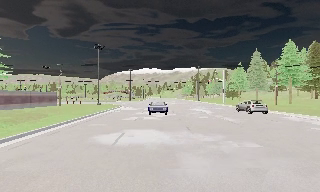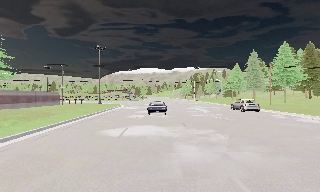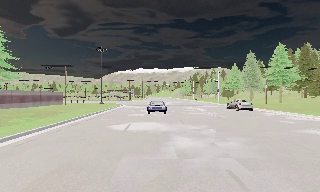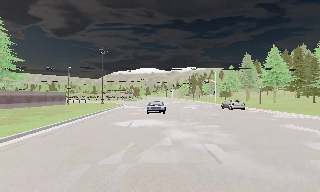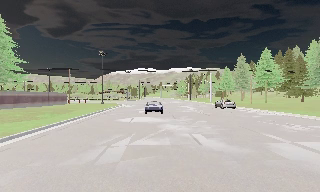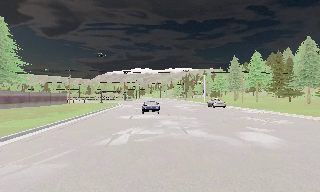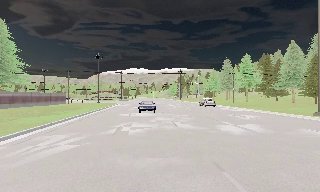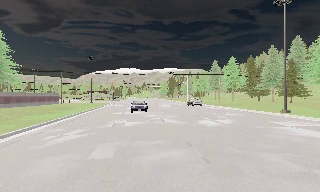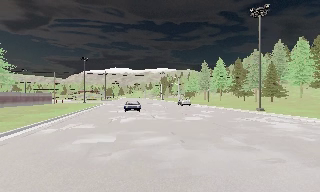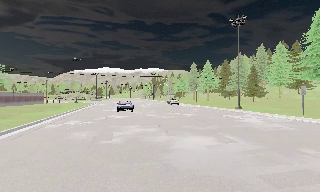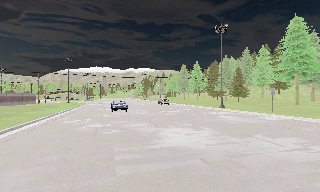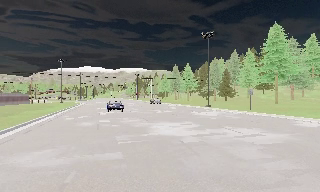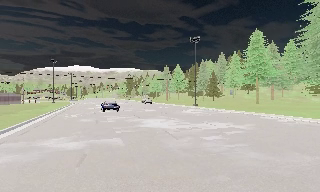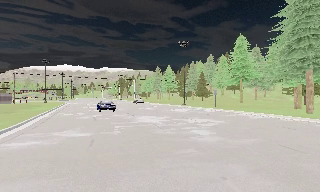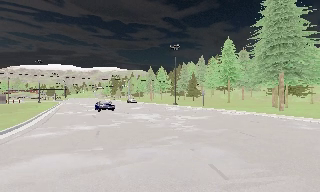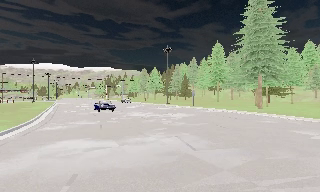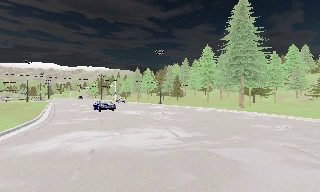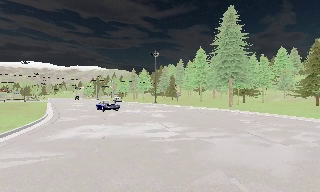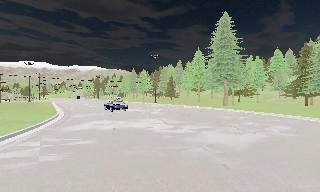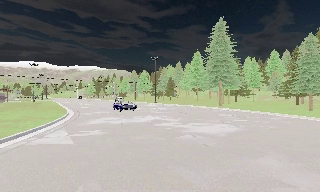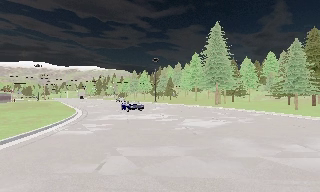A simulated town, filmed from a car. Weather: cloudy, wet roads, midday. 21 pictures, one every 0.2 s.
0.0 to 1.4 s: The camera travels backward, about 11 m, so what stands in front gets smaller. It gains speed.
1.4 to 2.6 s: The camera swings to its right by about 20 degrees, and the scene slides to the left. It travels backward, about 11 m, so what stands in front gets smaller.
2.6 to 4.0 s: The camera travels backward, about 13 m, so what stands in front gets smaller.
The film runs backward here.
